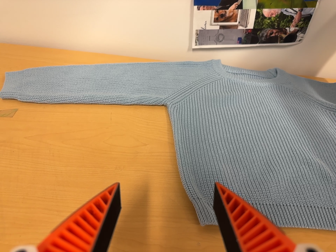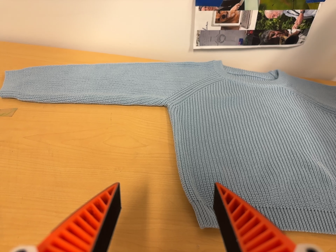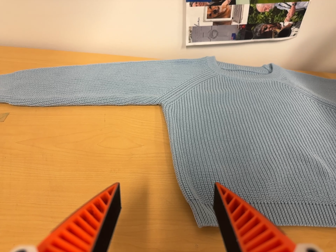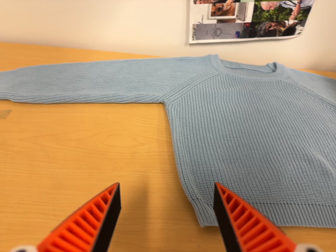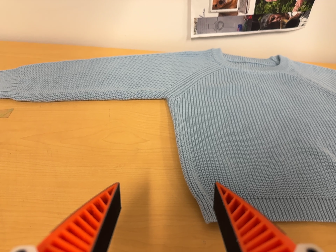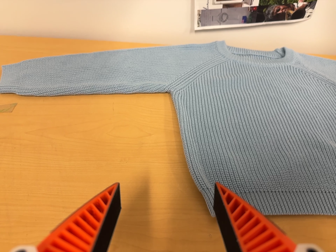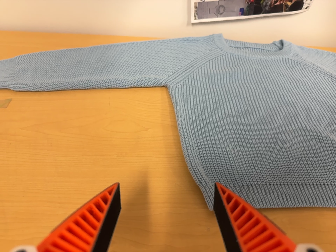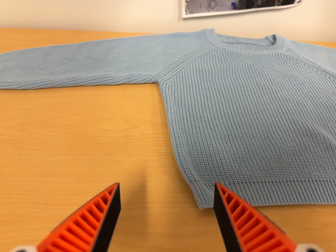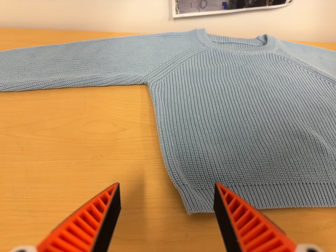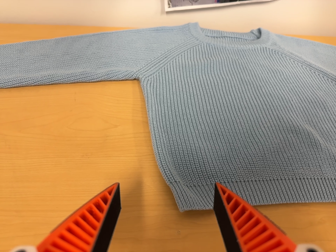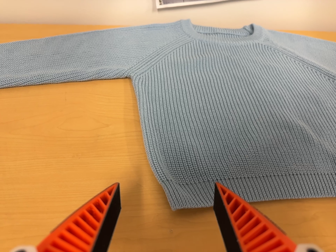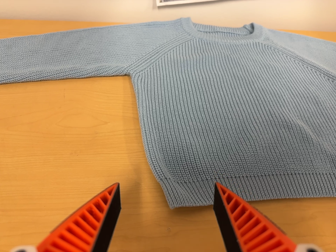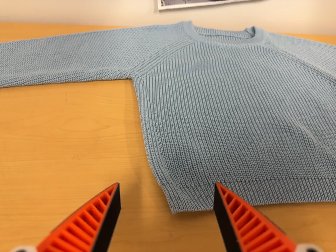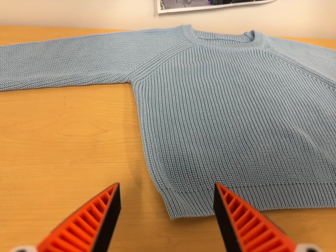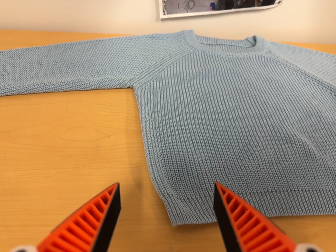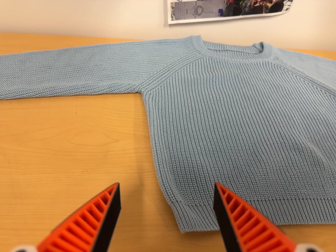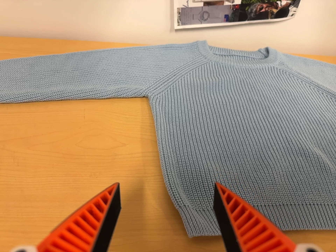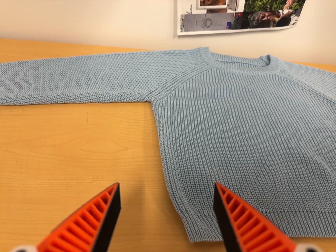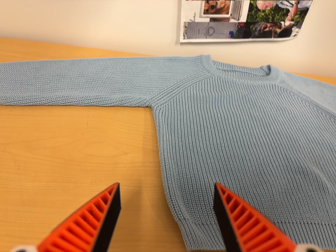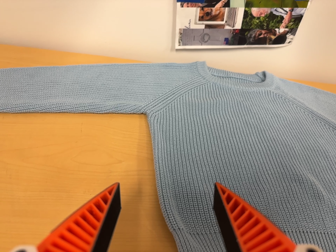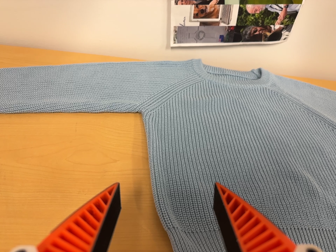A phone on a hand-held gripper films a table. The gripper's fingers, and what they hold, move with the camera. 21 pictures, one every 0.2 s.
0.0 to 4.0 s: The camera travels forward, about 6 cm, so what stands in front looms larger.
The film runs backward here.
